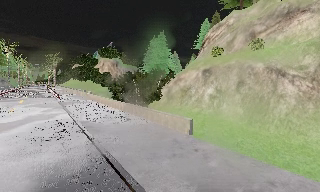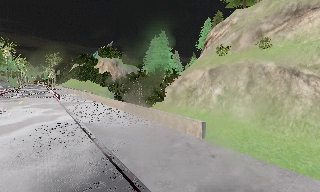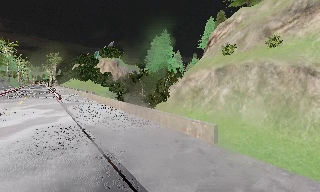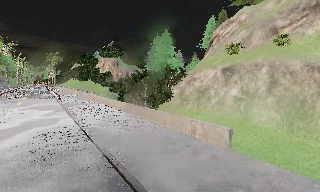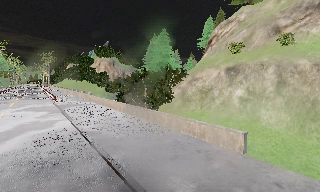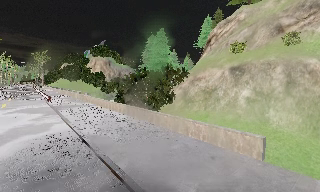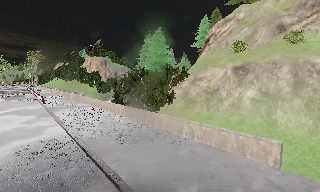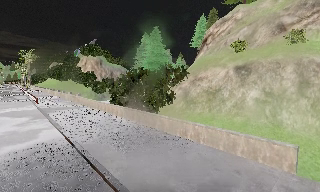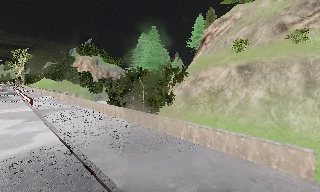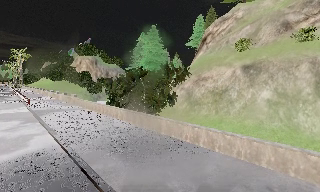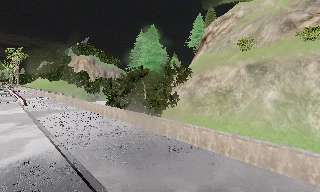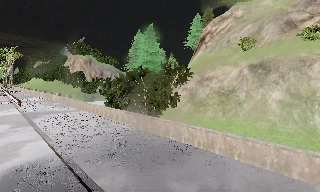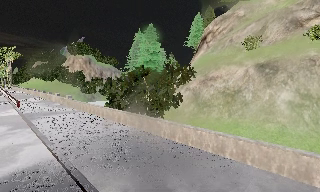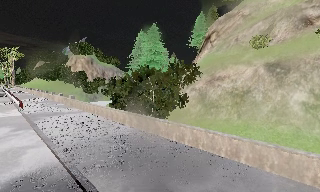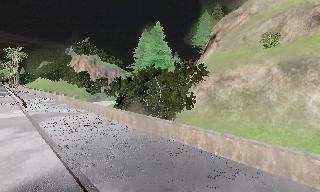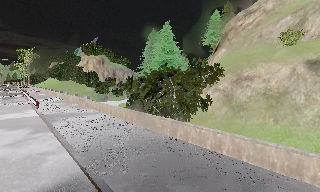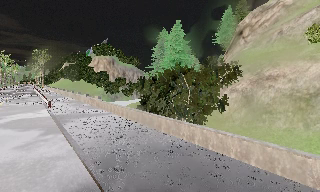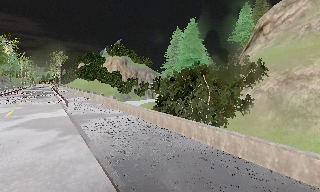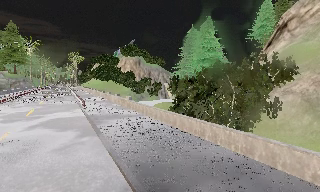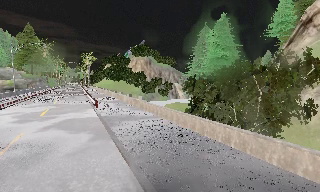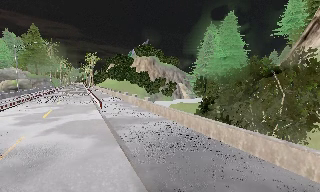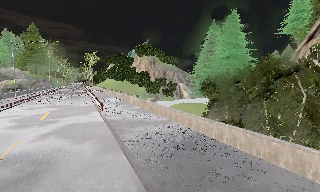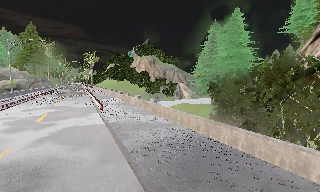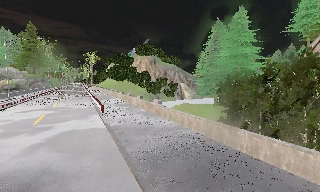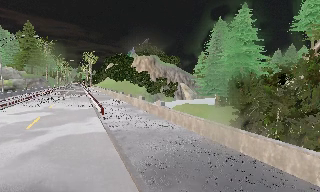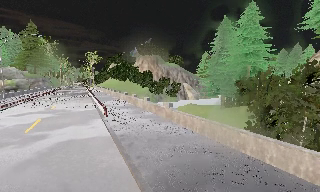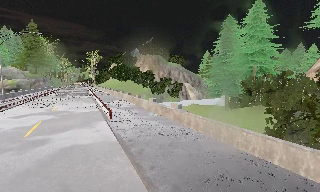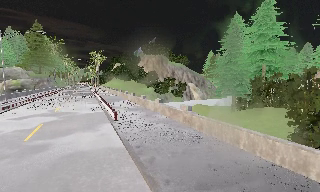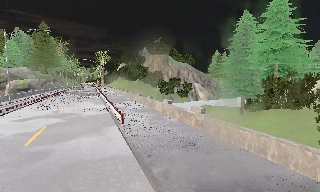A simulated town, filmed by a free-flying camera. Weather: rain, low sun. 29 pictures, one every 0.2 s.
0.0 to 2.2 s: The camera travels forward and to its left, about 7 m, so what stands in front looms larger.
2.2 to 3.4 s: The camera swings to its left by about 10 degrees, and the scene slides to the right. It travels forward and to its left, about 3.5 m, so what stands in front looms larger.
3.4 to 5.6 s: The scene slides to the right, as the camera pans about 10 degrees to its left. It travels forward and to its left, about 9 m, so what stands in front looms larger.
The film runs forward here.
